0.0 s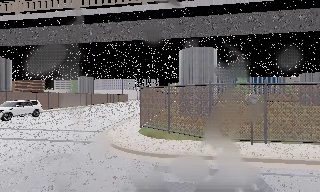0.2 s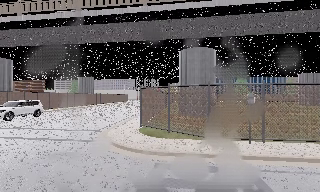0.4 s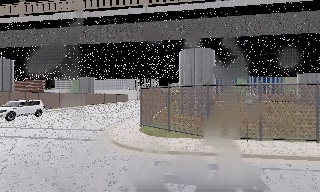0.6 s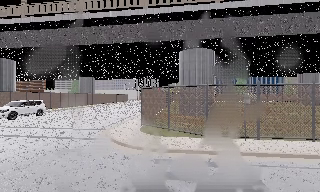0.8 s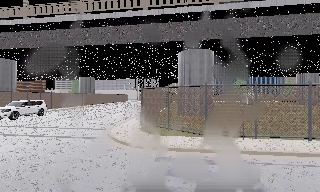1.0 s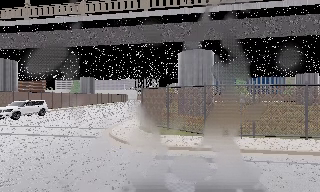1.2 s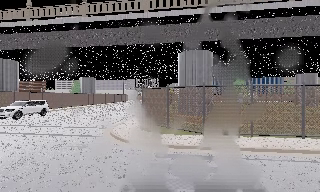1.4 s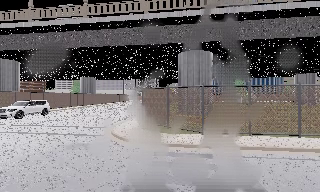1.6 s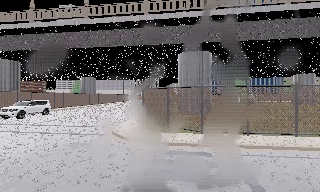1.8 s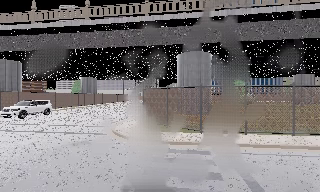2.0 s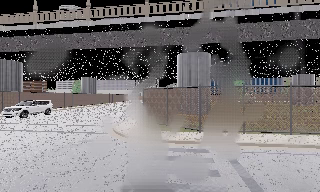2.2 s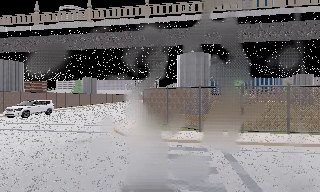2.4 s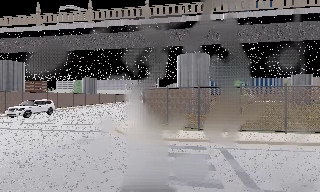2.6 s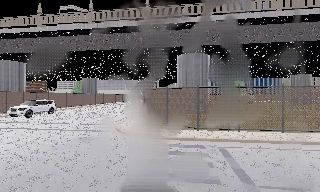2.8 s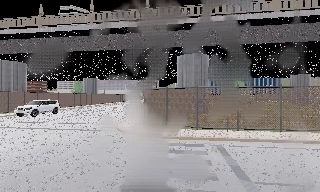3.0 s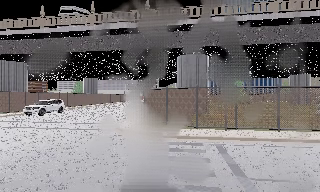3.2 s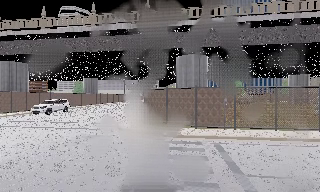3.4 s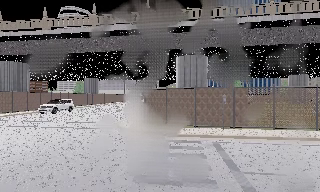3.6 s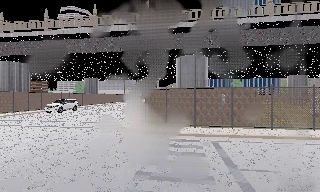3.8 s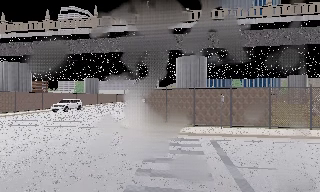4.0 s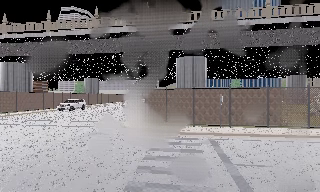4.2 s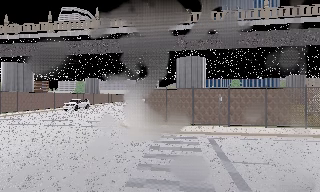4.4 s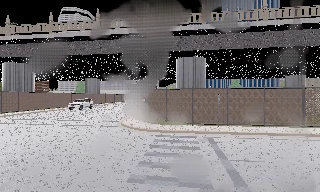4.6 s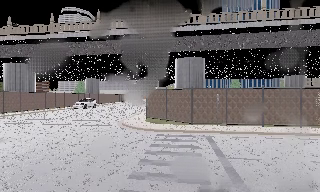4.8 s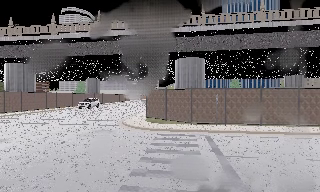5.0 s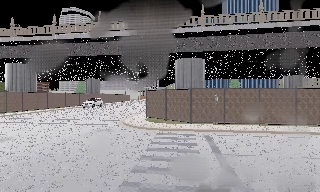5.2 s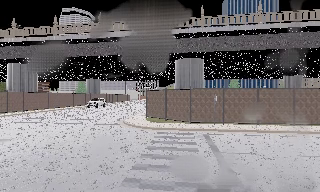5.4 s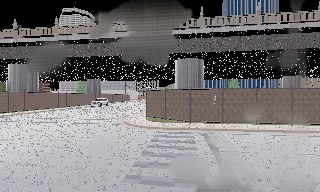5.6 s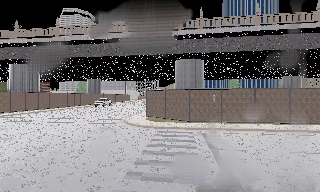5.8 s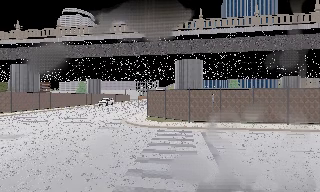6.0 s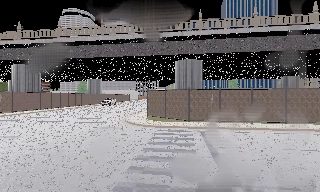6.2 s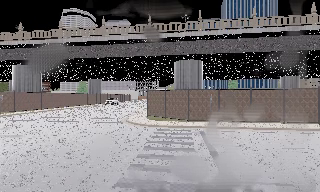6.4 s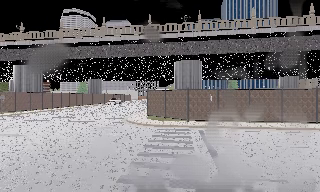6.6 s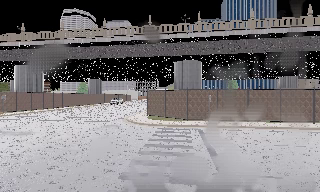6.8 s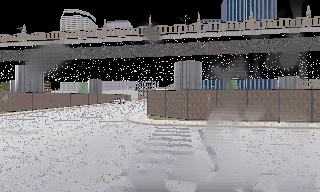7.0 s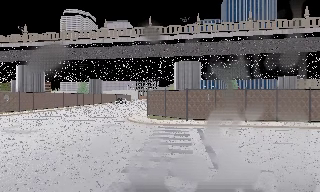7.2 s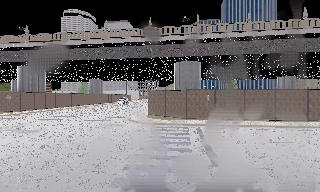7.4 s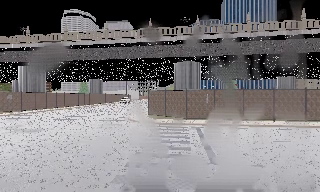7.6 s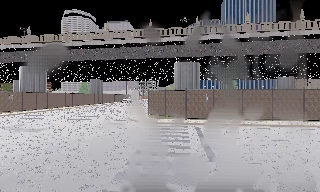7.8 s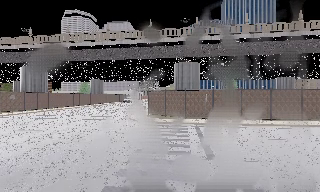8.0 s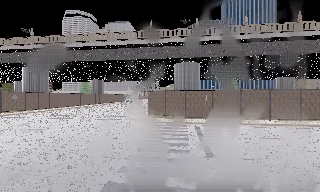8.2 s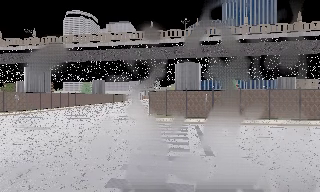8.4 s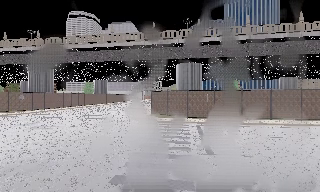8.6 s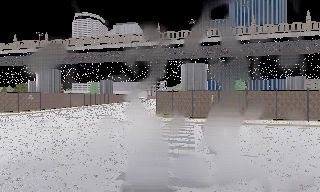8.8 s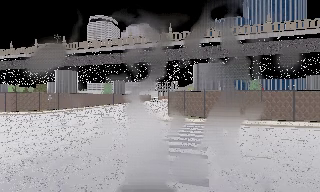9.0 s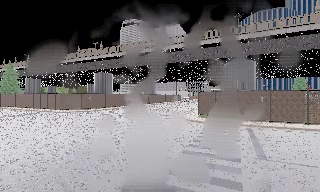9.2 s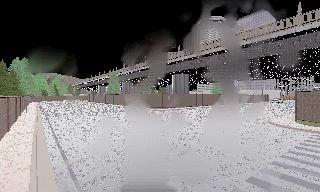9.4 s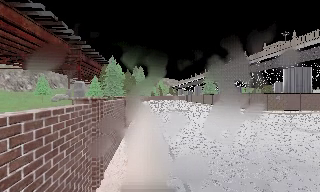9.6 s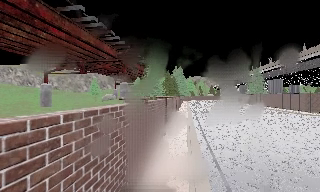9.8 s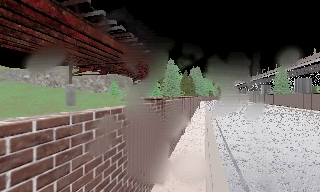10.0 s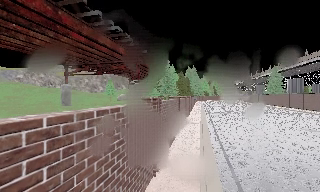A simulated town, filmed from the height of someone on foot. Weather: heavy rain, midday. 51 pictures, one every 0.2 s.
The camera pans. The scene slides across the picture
to the right.
The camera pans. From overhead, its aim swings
counterclockwise.
0.0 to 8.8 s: The camera travels backward, about 9 m, so what stands in front gets smaller.
8.8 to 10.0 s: The camera swings to its left by about 90 degrees, and the scene slides to the right. It travels backward, about 1 m.
The film runs backward here.
